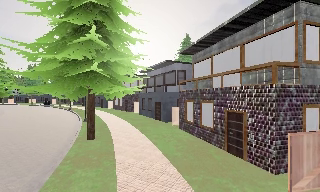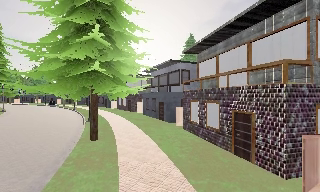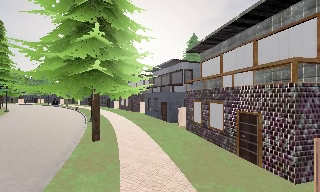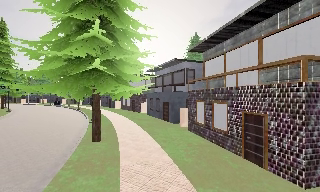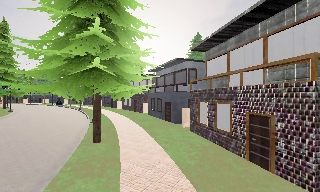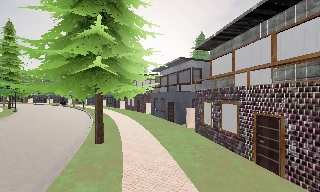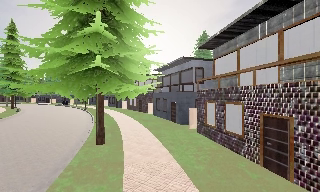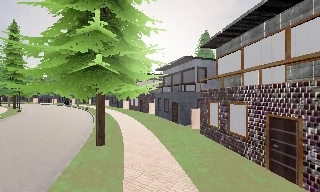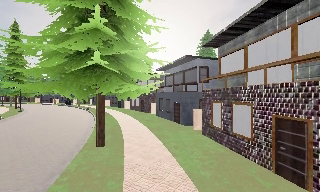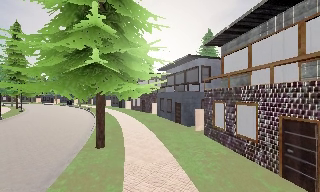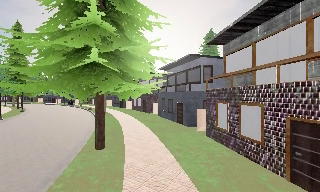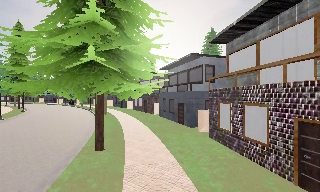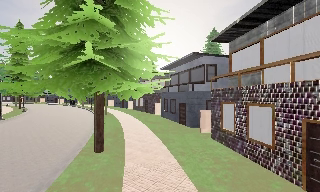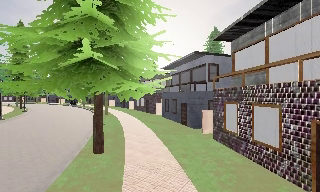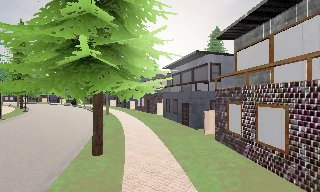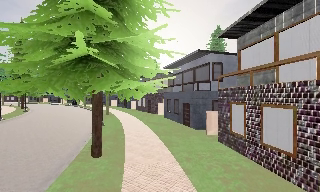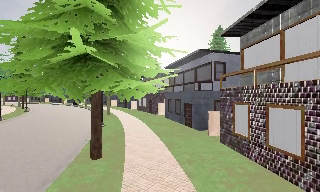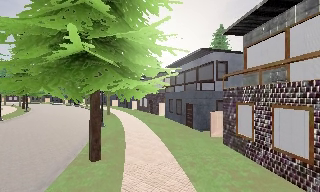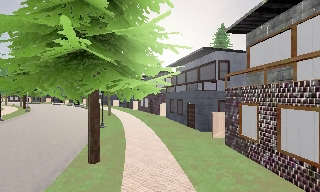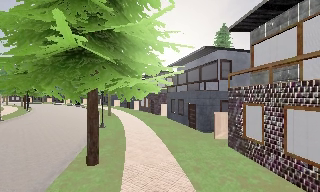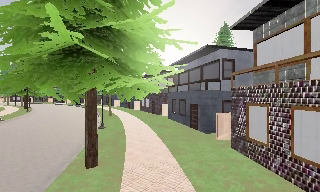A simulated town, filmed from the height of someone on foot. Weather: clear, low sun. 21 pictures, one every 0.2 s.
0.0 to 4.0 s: The camera pans to its left, which is counterclockwise from overhead, by about 10 degrees. It travels forward, about 4 m, so what stands in front looms larger.
The film runs forward here.
